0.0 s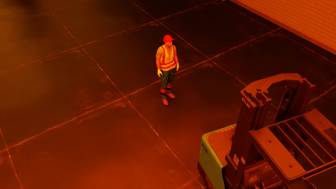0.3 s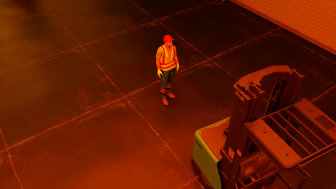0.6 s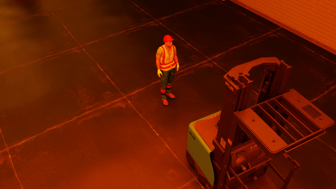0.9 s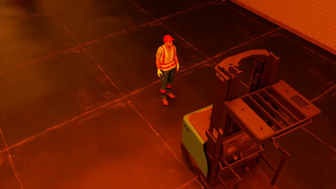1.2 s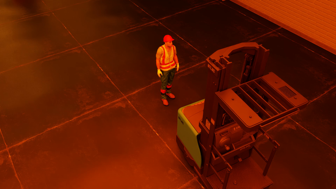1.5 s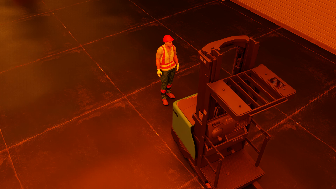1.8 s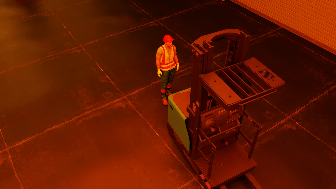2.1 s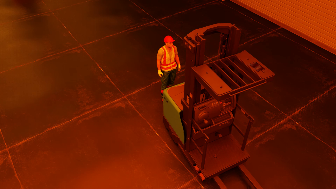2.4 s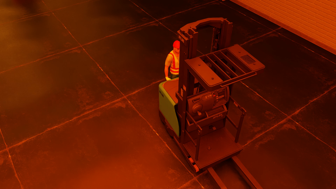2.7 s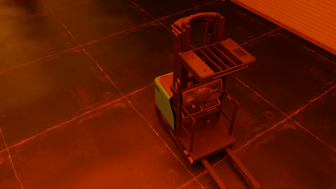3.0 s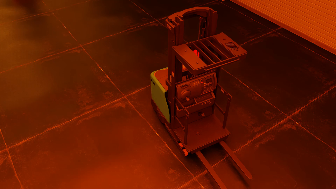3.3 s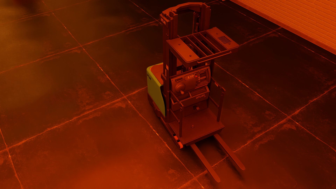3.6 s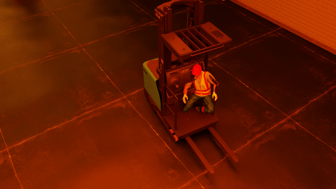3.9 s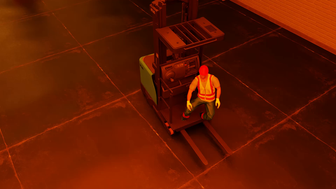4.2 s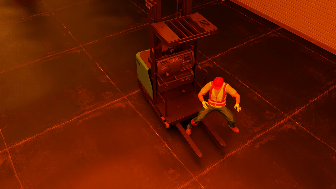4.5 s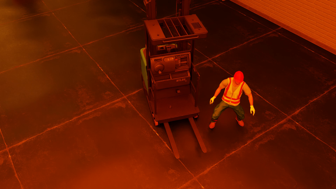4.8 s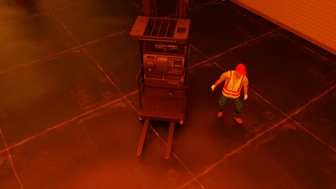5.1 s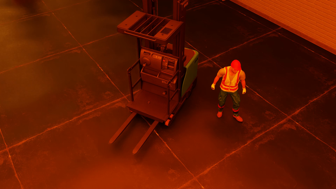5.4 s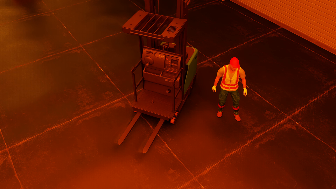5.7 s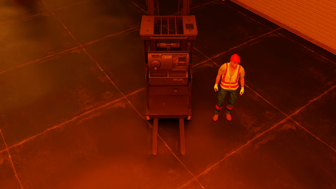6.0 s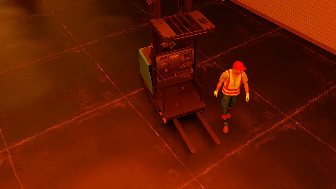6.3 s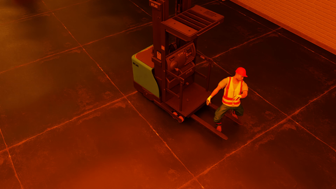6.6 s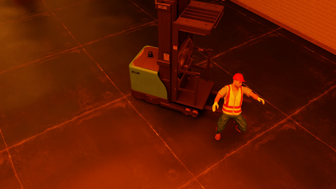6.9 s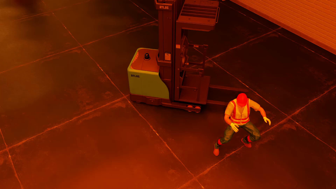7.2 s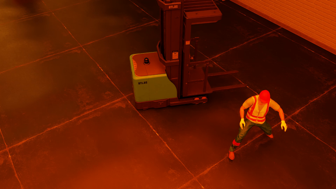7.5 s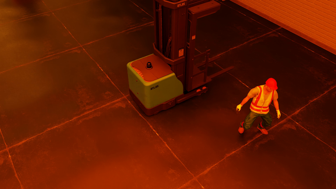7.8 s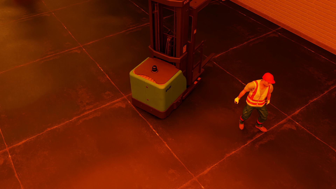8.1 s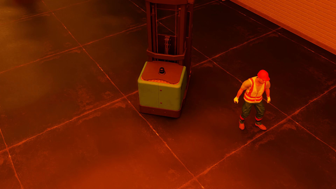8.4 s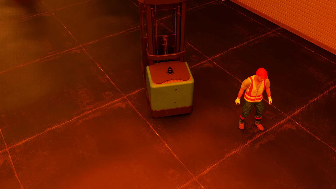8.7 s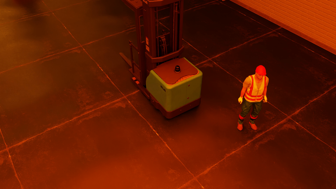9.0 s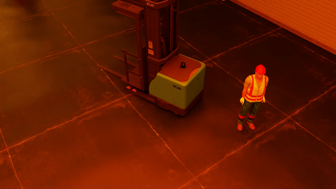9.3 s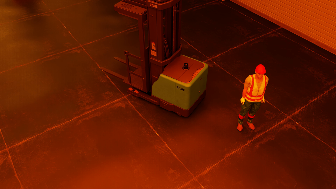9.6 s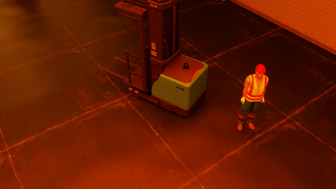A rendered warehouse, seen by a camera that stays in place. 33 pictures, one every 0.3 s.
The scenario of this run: Near miss between a forklift and a person.
